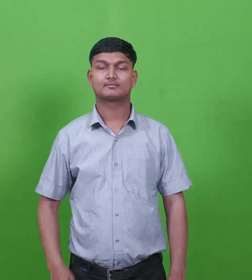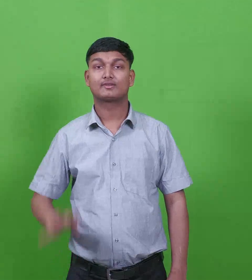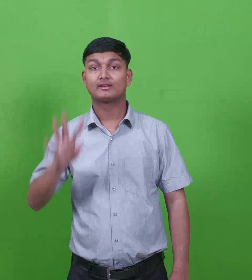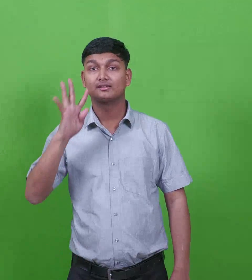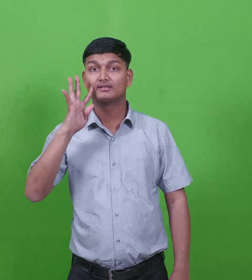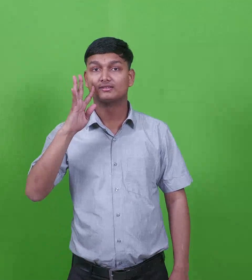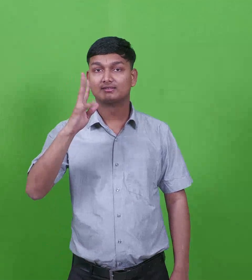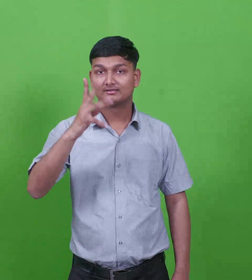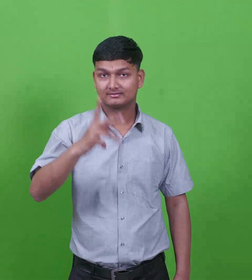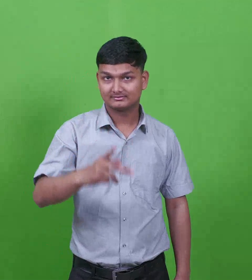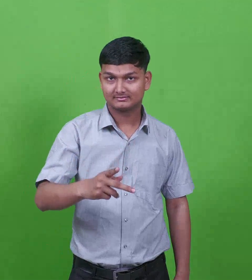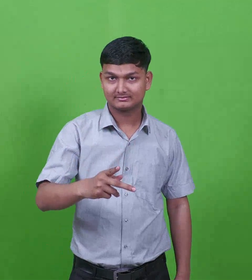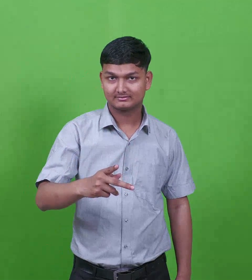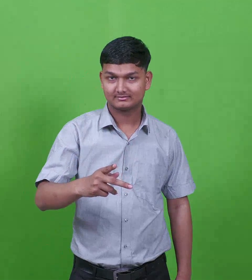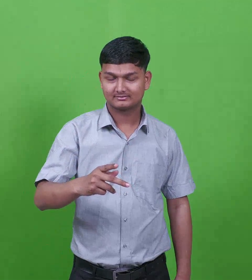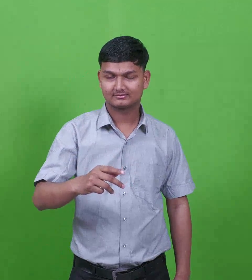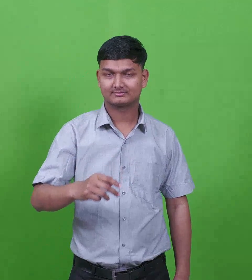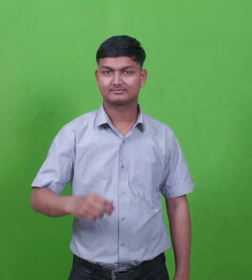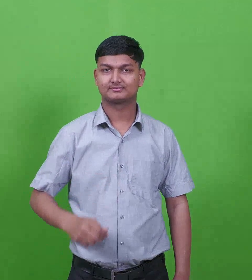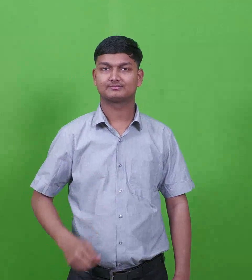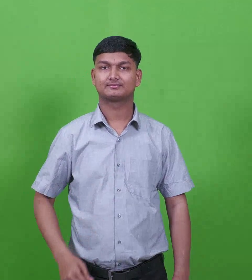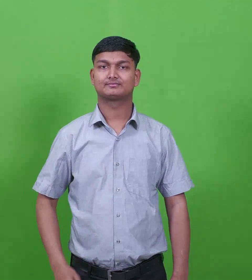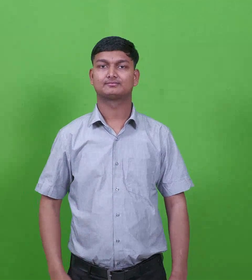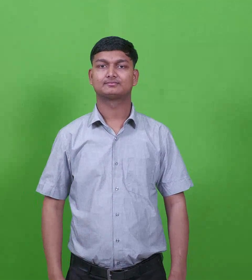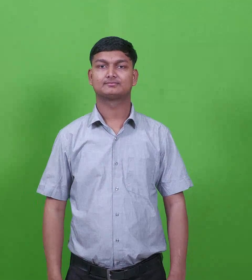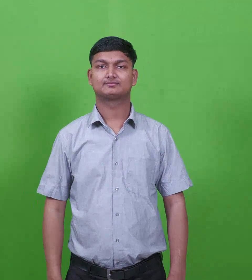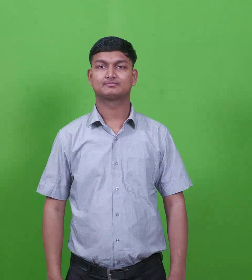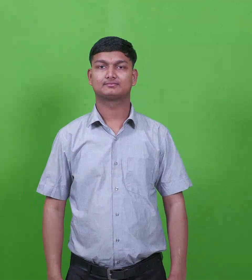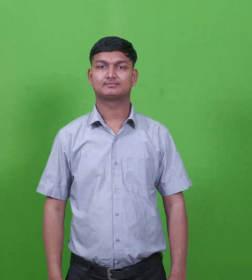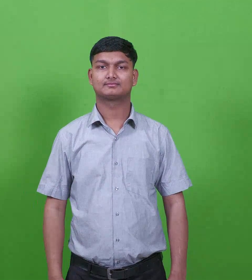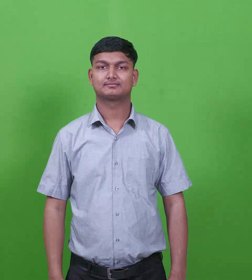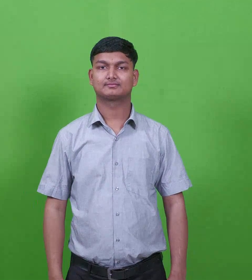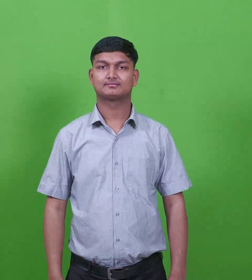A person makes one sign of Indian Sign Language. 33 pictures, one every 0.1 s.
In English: aristarchus
